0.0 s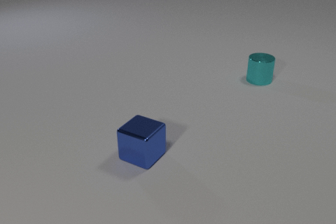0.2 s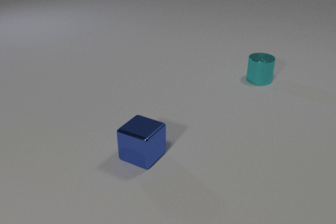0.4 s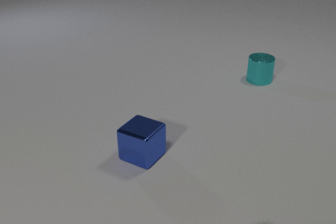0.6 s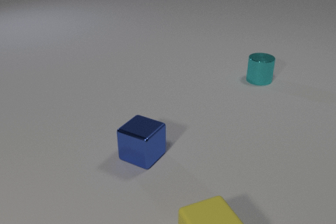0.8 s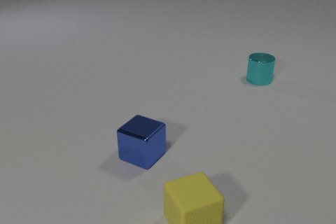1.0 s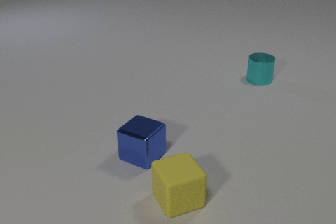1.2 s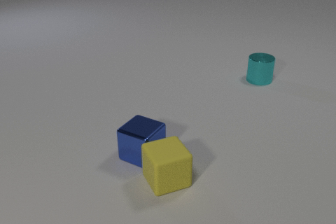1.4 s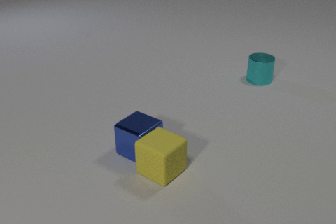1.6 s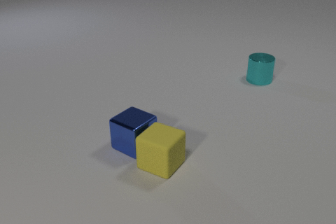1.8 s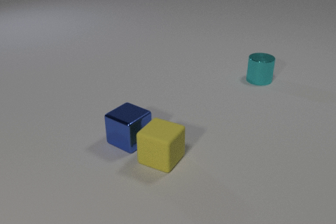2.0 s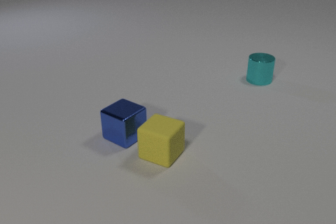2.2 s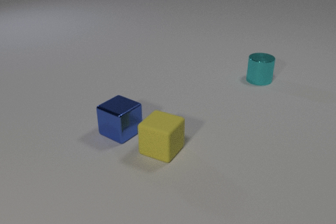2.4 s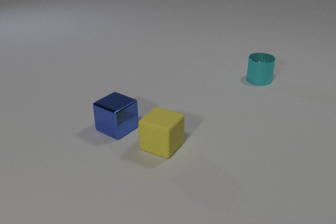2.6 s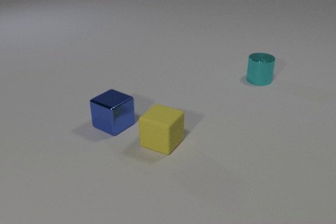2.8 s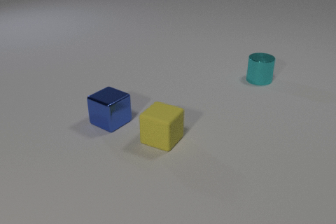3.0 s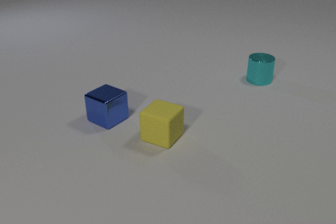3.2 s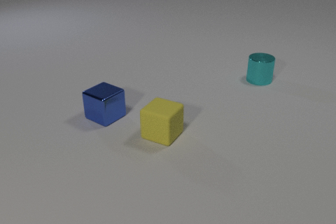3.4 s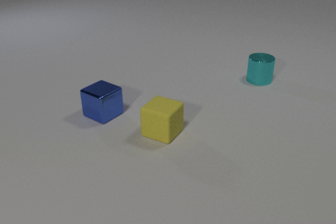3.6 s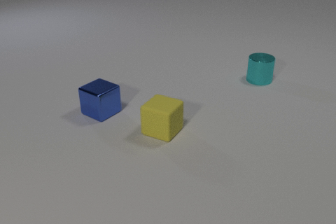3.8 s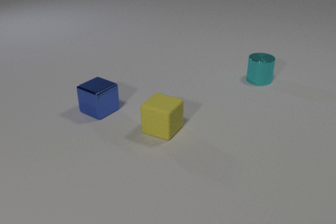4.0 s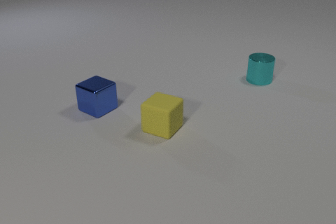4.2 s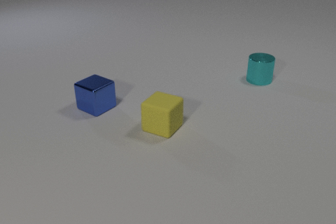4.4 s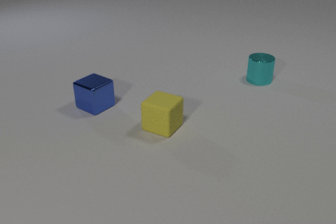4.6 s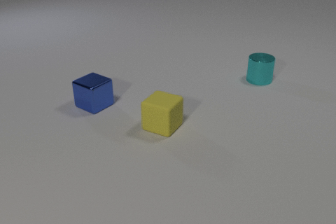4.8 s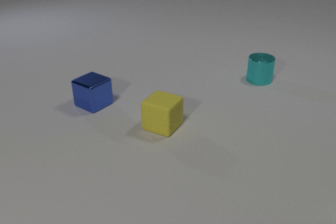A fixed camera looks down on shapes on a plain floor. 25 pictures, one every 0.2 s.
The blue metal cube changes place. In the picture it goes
away from the camera.
The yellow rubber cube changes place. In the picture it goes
away from the camera.
0.0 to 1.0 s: The yellow rubber cube comes in at the bottom edge, slides away from the camera and to the left.
1.0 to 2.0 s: The yellow rubber cube slides away from the camera, spins counterclockwise seen from above by about 30 degrees, its near face sliding to the right. The blue metal cube slides away from the camera and to the left. The yellow rubber cube and the blue metal cube collide.
2.0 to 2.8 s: The yellow rubber cube slides away from the camera. The blue metal cube slides away from the camera and to the left.
2.8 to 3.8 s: The yellow rubber cube slides away from the camera. The blue metal cube slides away from the camera and to the left.
3.8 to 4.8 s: The blue metal cube slides away from the camera.
What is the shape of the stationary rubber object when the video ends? cube.
How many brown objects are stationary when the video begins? 0.
How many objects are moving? 3.
